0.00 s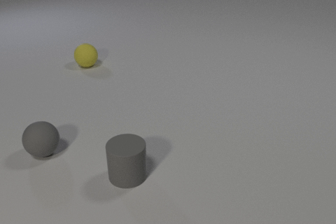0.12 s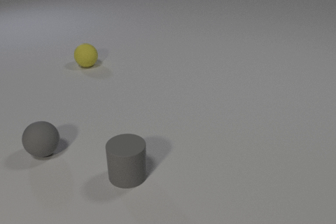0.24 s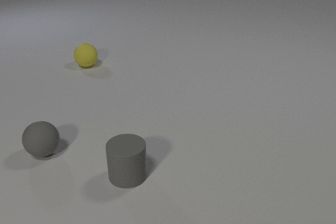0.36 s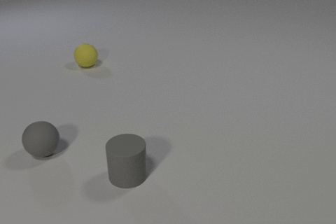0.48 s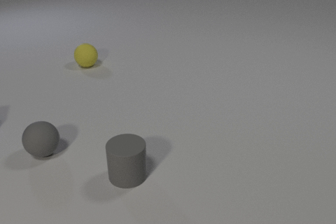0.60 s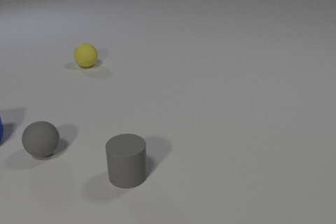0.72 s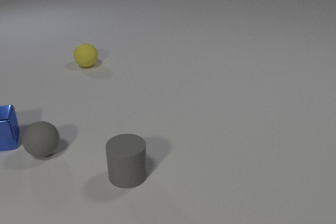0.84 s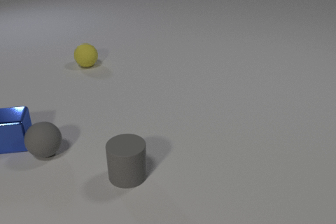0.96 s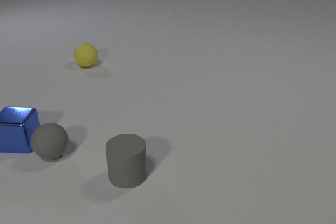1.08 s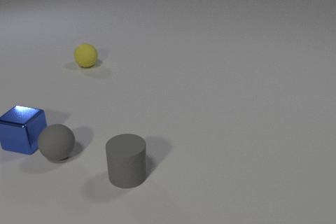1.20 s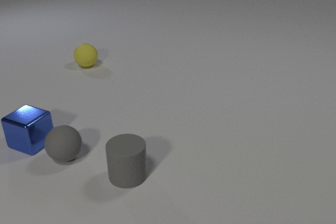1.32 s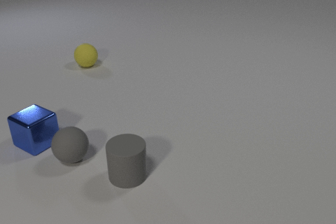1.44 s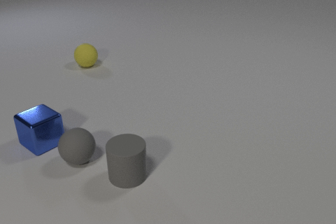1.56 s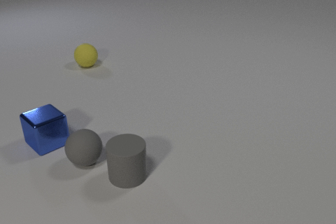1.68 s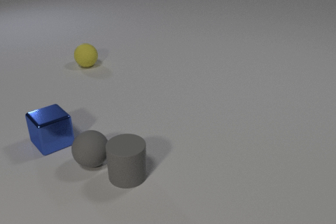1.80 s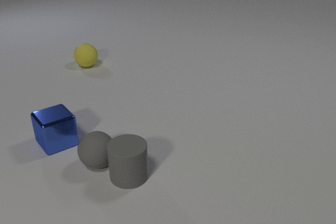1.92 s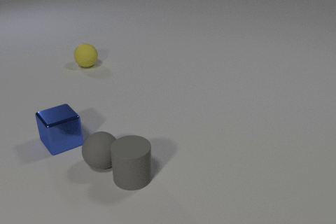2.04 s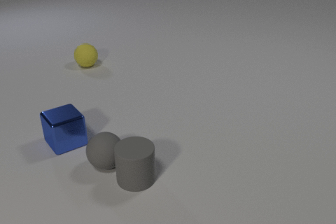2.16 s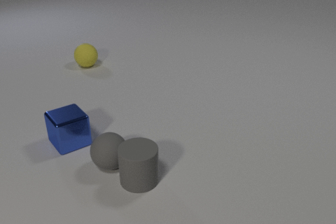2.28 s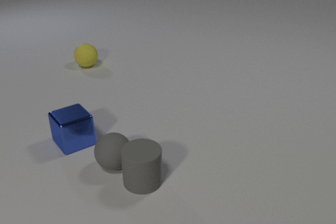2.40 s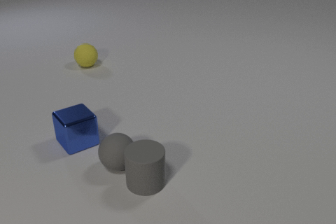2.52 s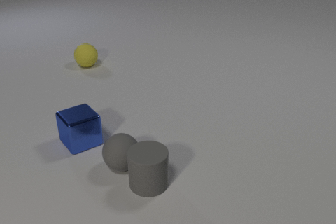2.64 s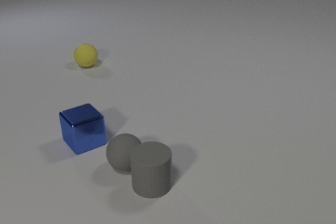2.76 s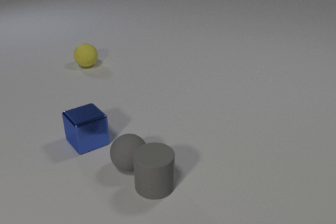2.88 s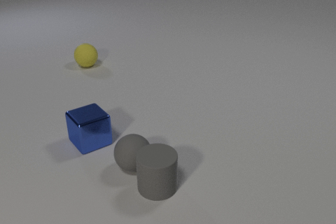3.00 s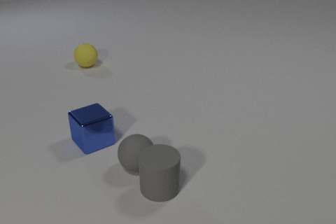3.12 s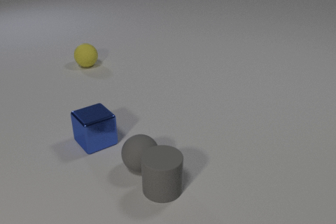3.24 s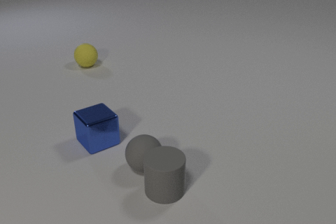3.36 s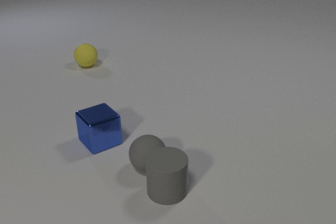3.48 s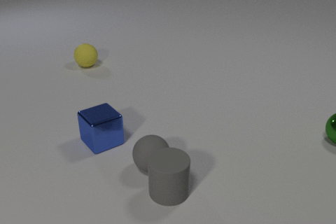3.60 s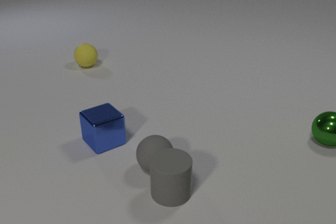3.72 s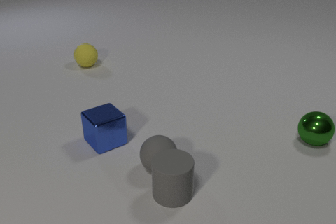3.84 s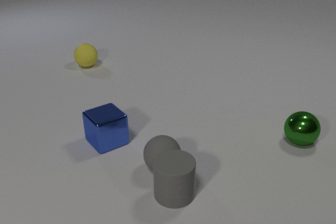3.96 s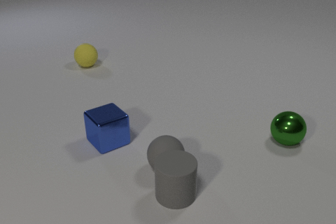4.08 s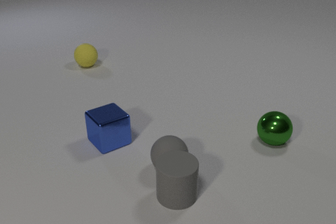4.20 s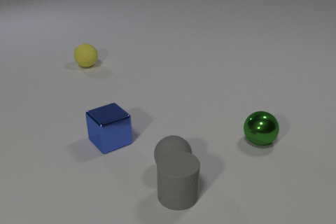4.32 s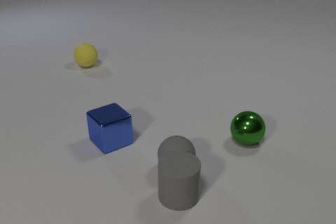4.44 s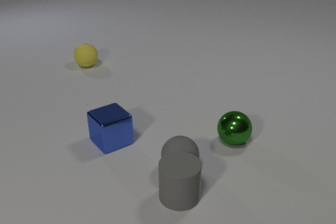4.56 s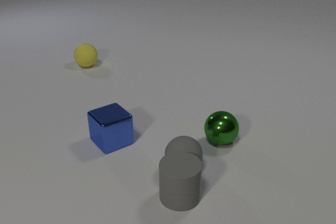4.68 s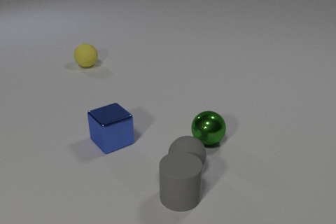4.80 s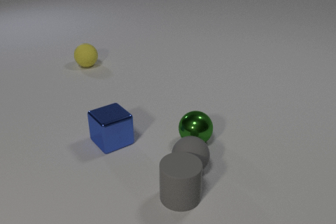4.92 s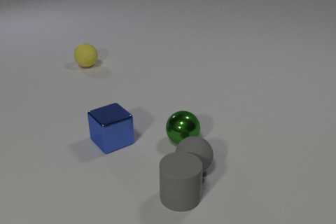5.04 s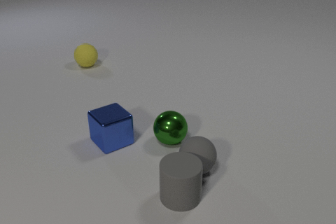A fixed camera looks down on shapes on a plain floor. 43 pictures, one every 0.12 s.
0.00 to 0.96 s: The blue metal cube comes in at the left edge, slides to the right and toward the camera. The gray rubber sphere rolls to the right. The blue metal cube and the gray rubber sphere collide.
0.96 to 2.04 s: The blue metal cube slides to the right, spins clockwise seen from above by about 45 degrees, its near face sliding to the left. The gray rubber sphere rolls to the right and toward the camera. The gray rubber cylinder slides to the right. The gray rubber sphere and the gray rubber cylinder collide.
2.04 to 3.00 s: The blue metal cube slides to the right. The gray rubber sphere rolls to the right. The gray rubber cylinder slides to the right and toward the camera.
3.00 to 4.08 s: The blue metal cube slides to the right. The gray rubber sphere rolls to the right. The green metal sphere comes in at the right edge, rolls to the left. The gray rubber cylinder slides to the right and toward the camera.
4.08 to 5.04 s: The gray rubber sphere rolls to the right. The green metal sphere rolls to the left.
How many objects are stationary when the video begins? 3.
Are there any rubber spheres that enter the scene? no.
What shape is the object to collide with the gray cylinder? sphere.
